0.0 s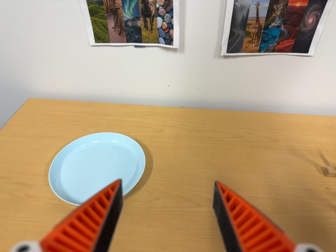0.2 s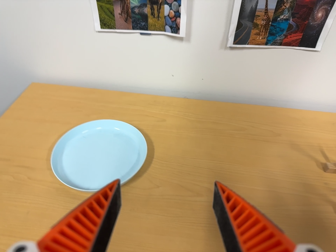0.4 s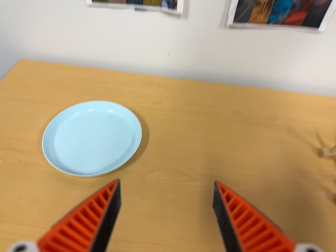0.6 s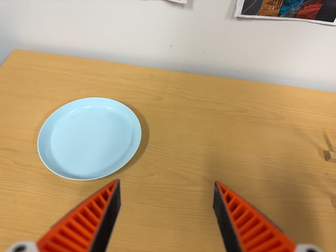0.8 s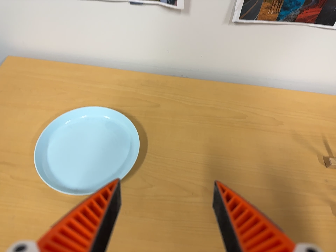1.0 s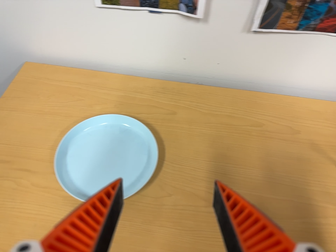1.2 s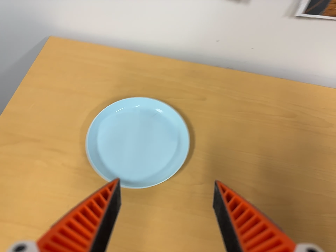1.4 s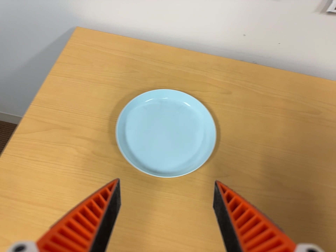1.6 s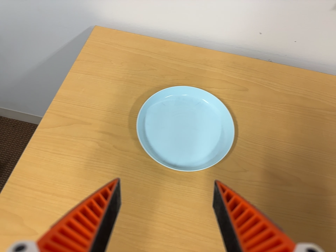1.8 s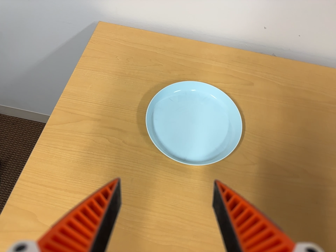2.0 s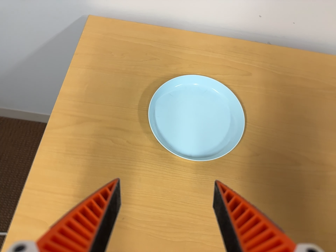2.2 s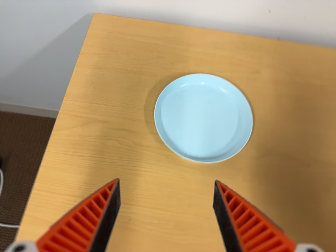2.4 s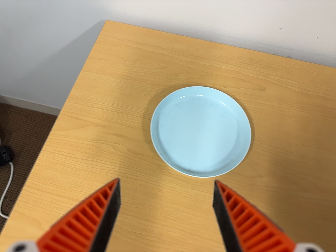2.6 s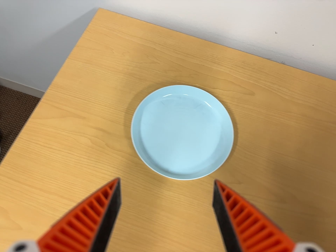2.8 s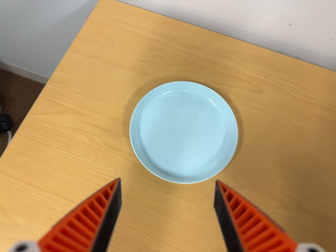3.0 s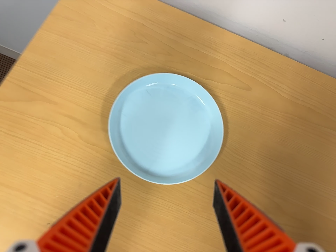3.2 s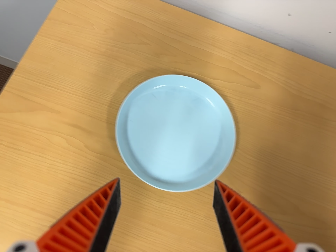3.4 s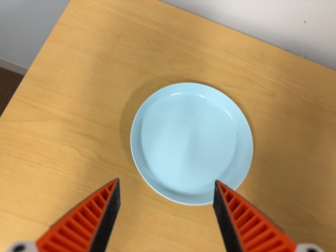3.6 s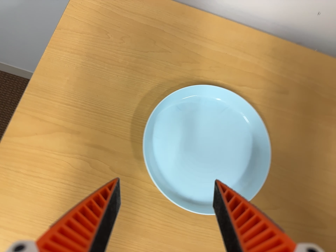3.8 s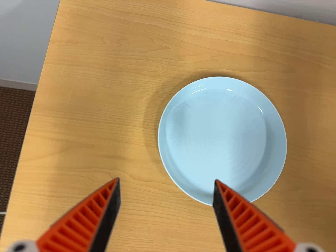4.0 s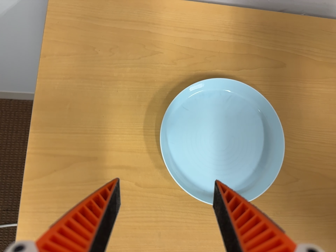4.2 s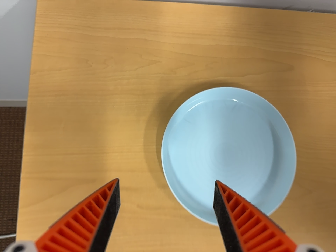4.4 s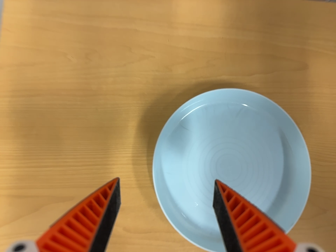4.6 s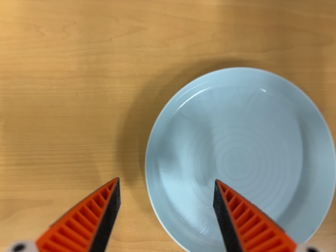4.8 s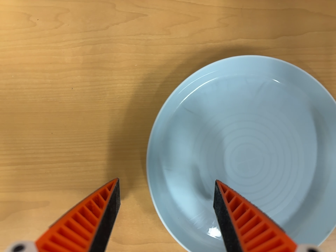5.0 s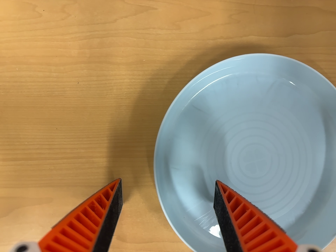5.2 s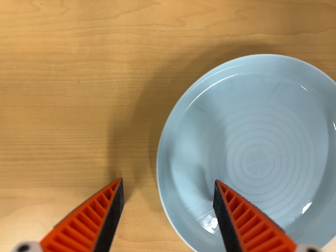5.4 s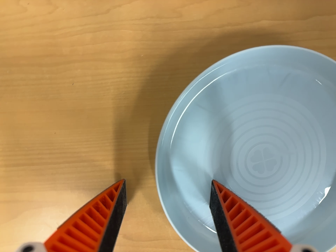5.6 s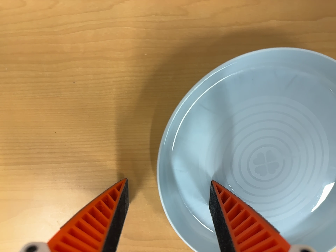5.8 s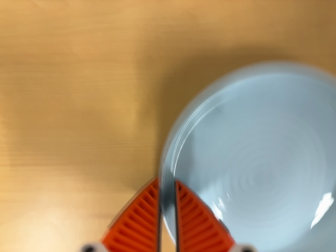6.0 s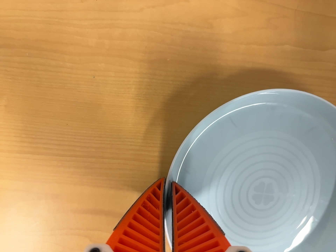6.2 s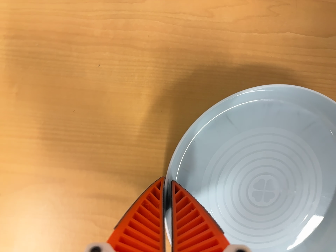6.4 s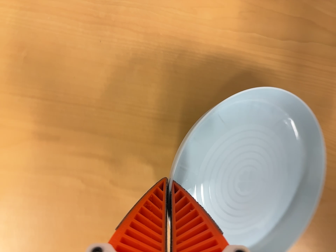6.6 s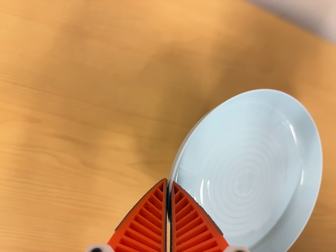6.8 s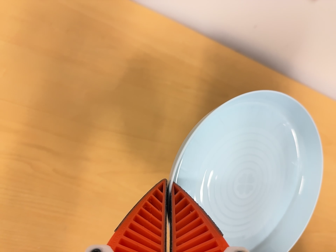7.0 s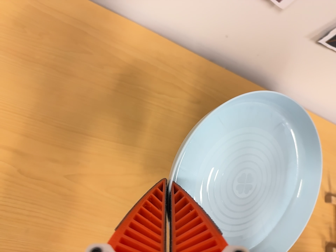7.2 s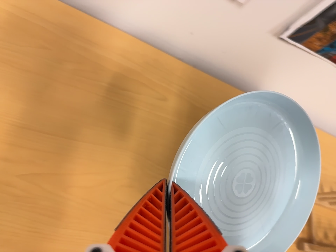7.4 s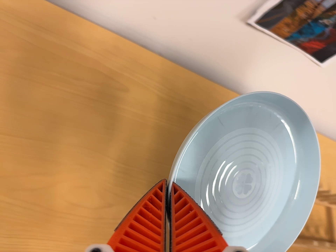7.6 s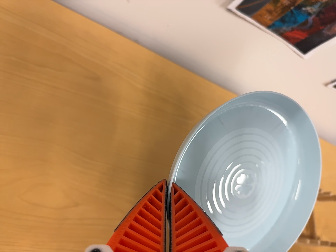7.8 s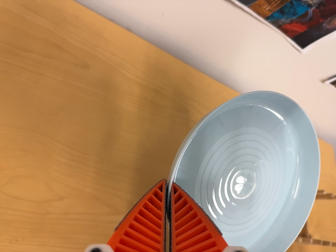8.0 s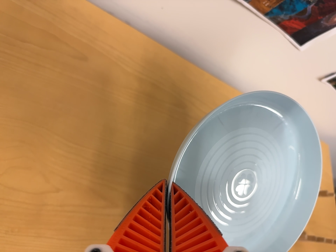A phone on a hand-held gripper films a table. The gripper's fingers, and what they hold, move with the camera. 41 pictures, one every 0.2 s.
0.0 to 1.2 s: The camera travels toward the top of its view, to its left and forward, about 14 cm. Its aim tips toward the bottom of its view by about 20 degrees.
1.2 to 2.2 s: The camera travels to its left, about 12 cm, so close, fixed things drift to the right.
2.2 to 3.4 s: The camera travels forward and toward the top of its view, about 12 cm, so what stands in front looms larger. It rolls about its line of sight by about 10 degrees, and the scene rotates clockwise.
3.4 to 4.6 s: The camera travels forward and toward the top of its view, about 20 cm, so what stands in front looms larger. Its aim tips toward the bottom of its view by about 15 degrees. It rolls about its line of sight by about 20 degrees, and the scene rotates counterclockwise.
4.6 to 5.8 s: The camera travels toward the top of its view, about 6 cm. Its aim tips toward the bottom of its view by about 15 degrees.
5.8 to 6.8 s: The camera swings to its right by about 20 degrees, and the scene slides to the left. It travels toward the bottom of its view and backward, about 22 cm. Its aim tips toward the top of its view by about 25 degrees. It rolls about its line of sight by about 15 degrees, and the scene rotates clockwise.
6.8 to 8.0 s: The camera pans to its right by about 15 degrees. It travels to its right and forward, about 14 cm, so close, fixed things drift to the left.
The film runs forward here.
